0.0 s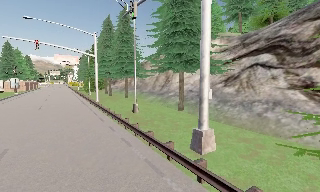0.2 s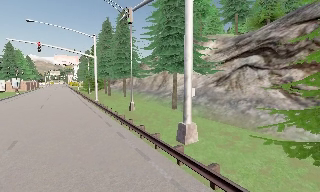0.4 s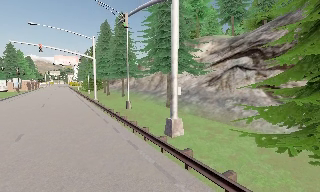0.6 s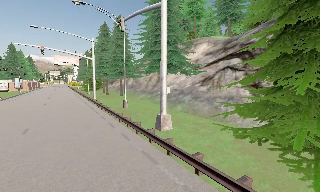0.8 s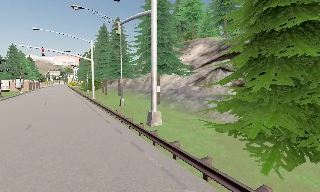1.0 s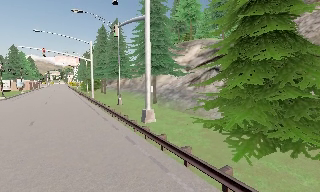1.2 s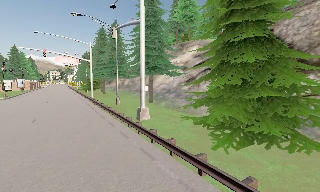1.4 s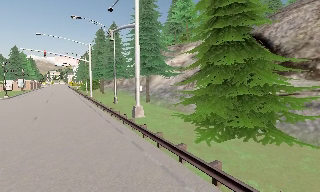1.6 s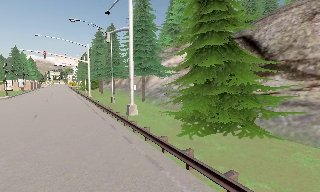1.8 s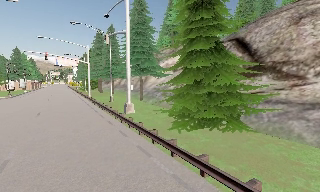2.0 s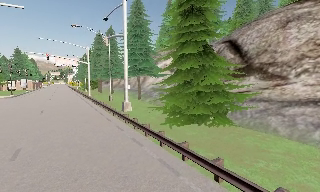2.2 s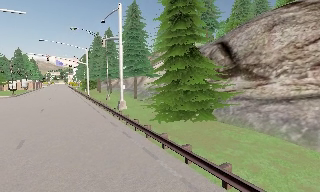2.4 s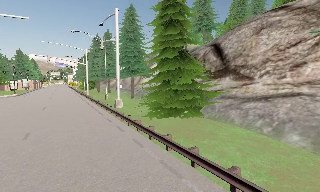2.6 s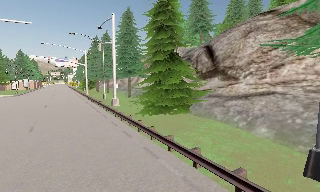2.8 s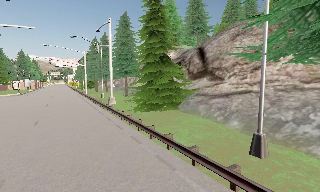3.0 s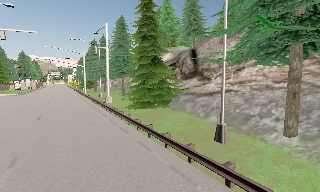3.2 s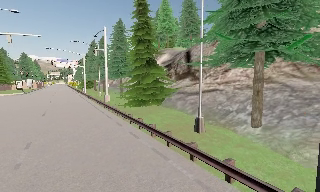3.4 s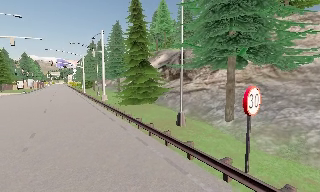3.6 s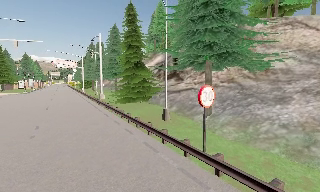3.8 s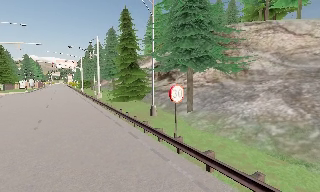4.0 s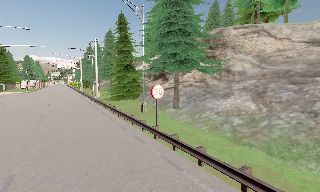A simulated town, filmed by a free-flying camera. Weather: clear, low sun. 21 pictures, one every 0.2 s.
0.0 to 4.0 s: The camera travels backward and to its right, about 20 m, so what stands in front gets smaller. It gains speed.
The film runs backward here.
